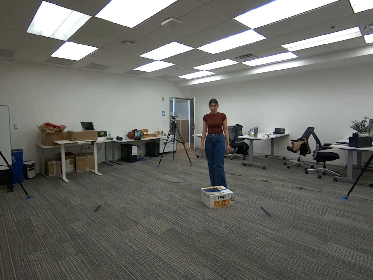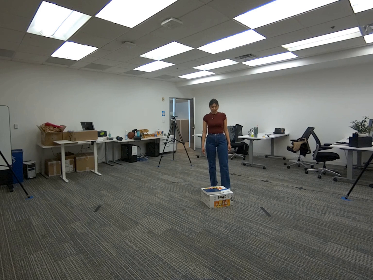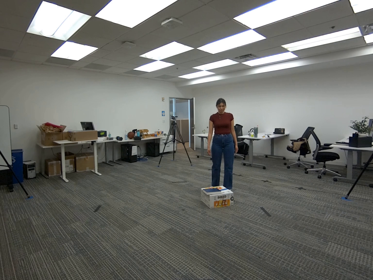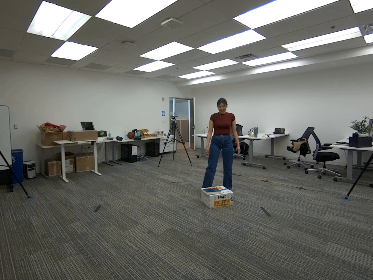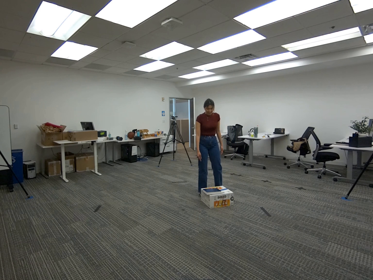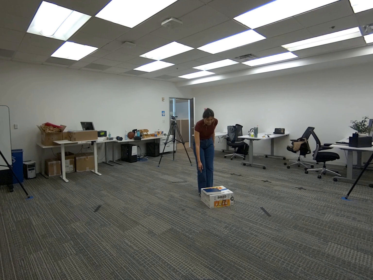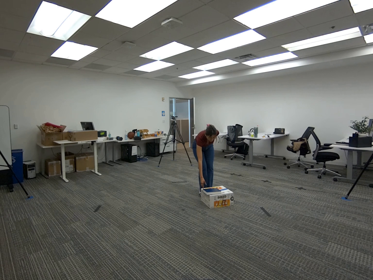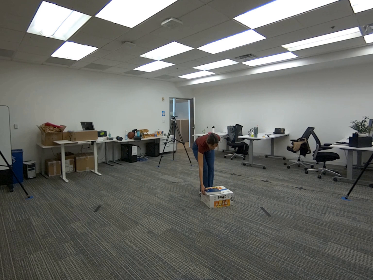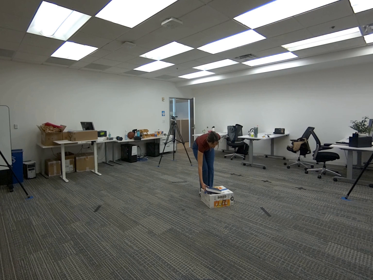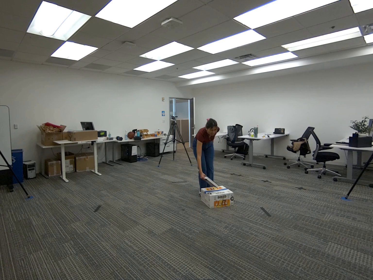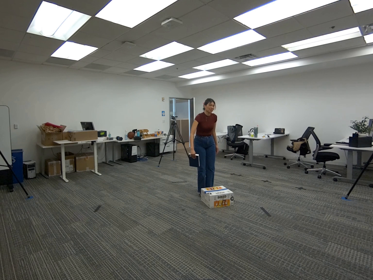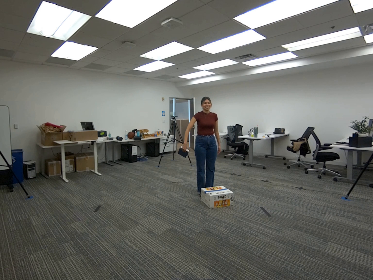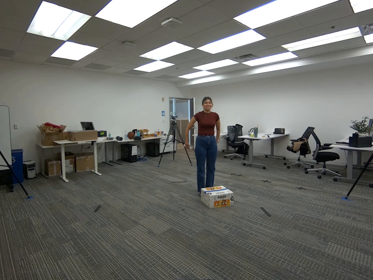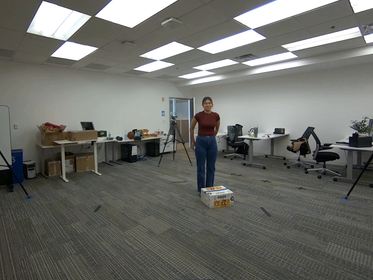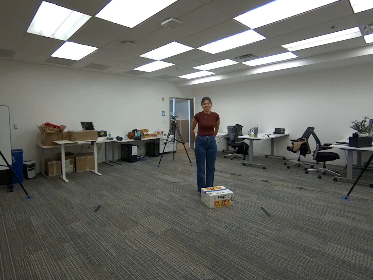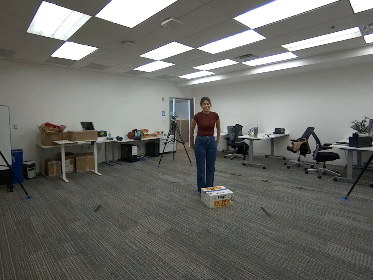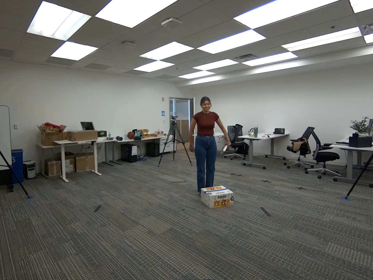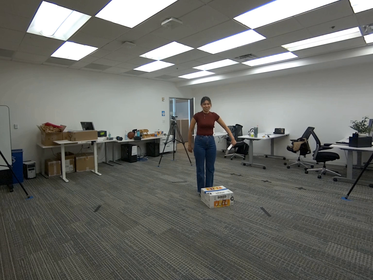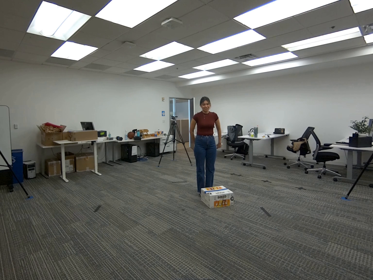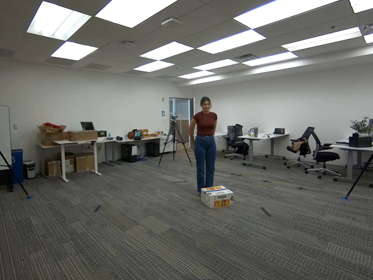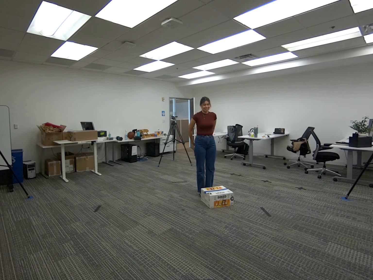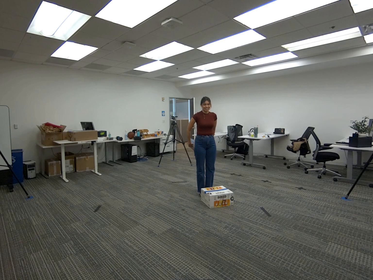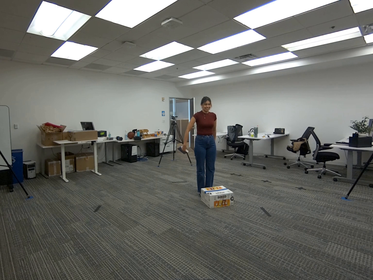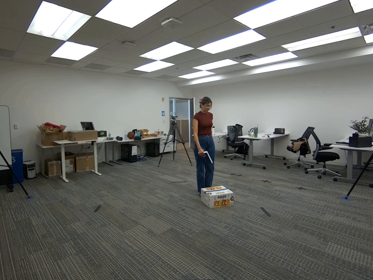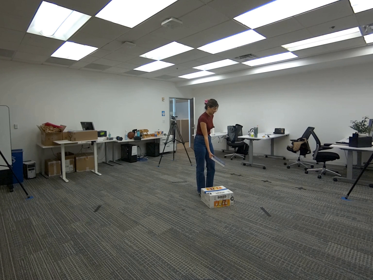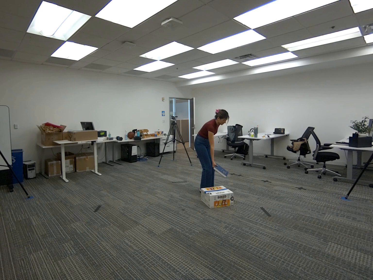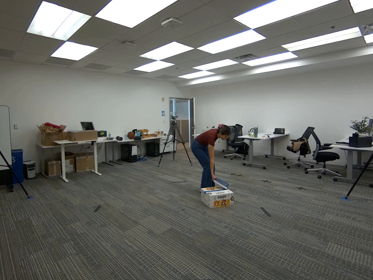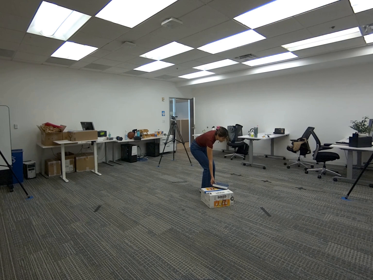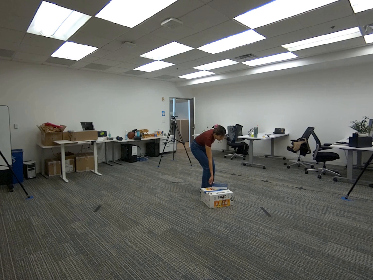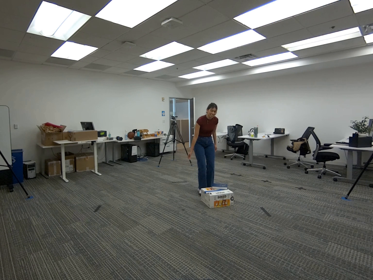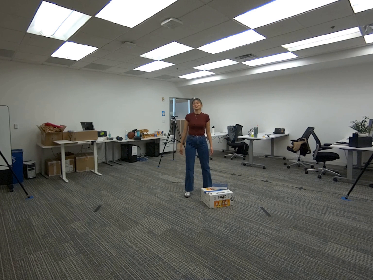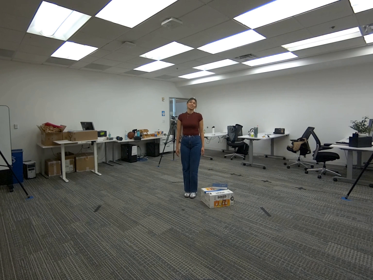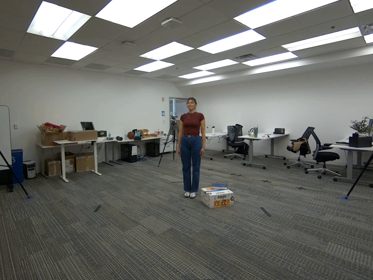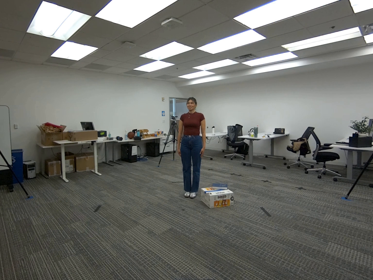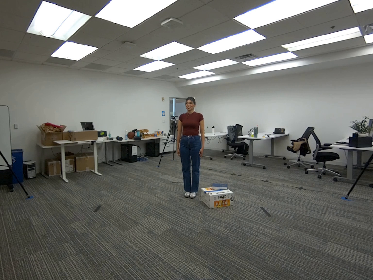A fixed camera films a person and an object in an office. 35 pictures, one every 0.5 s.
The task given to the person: Walk to the dark blue book on the snack box. Pick it up with your right hand, pass it behind your back to your left hand, then back to your right hand, and finally place the book back on the box with your right hand.
